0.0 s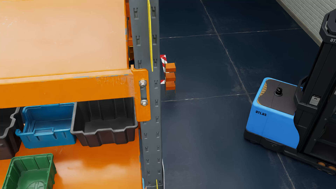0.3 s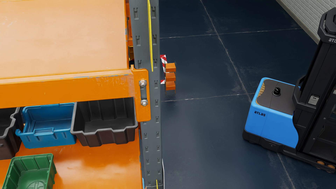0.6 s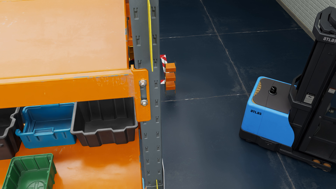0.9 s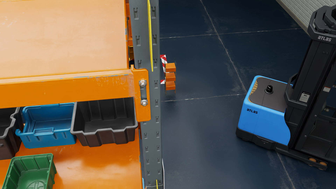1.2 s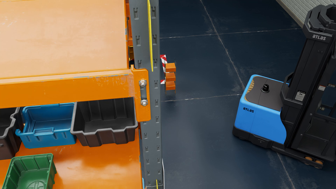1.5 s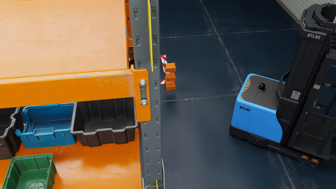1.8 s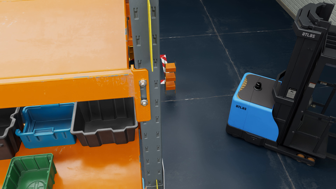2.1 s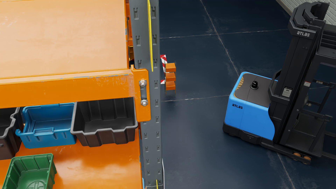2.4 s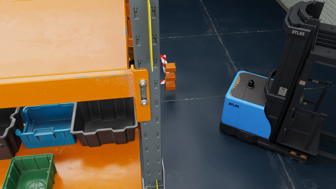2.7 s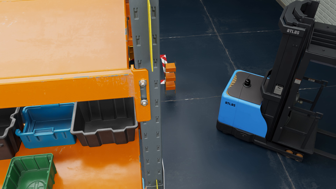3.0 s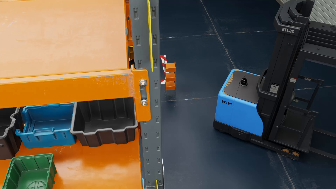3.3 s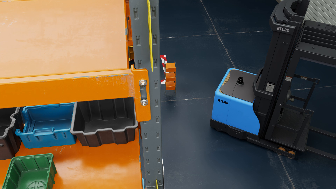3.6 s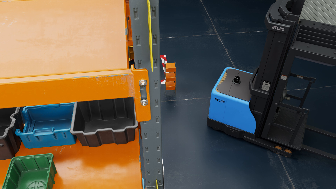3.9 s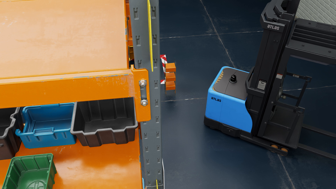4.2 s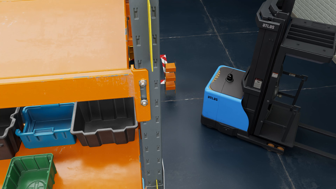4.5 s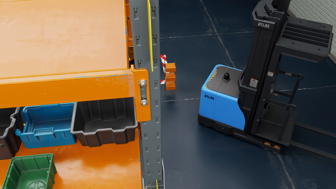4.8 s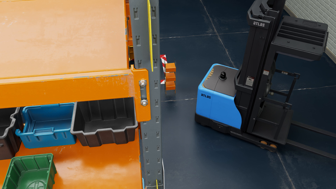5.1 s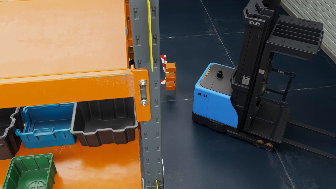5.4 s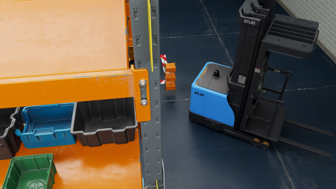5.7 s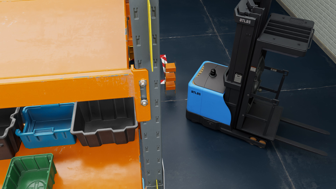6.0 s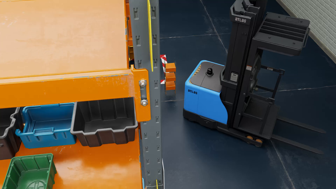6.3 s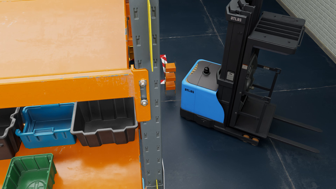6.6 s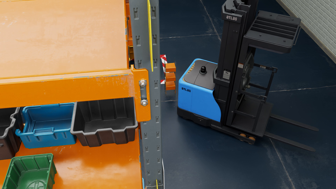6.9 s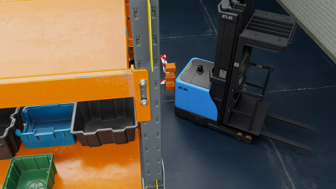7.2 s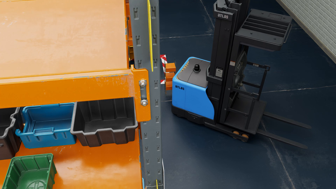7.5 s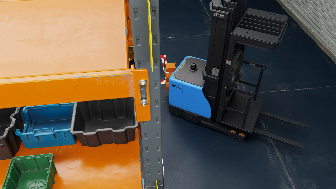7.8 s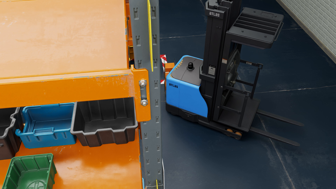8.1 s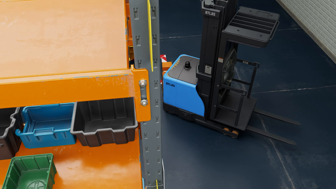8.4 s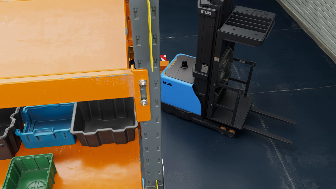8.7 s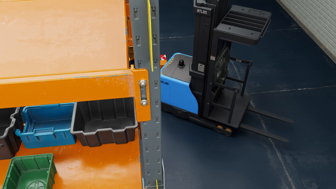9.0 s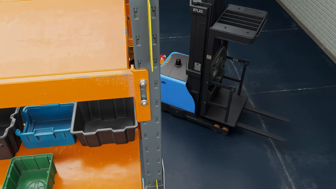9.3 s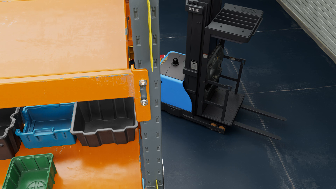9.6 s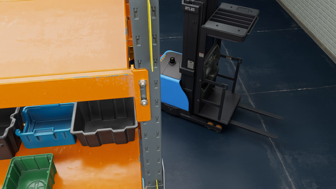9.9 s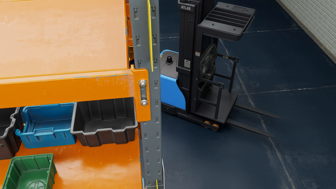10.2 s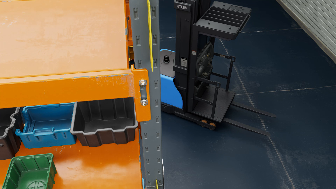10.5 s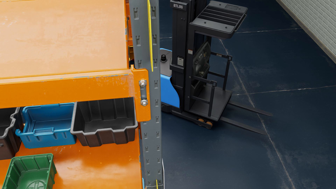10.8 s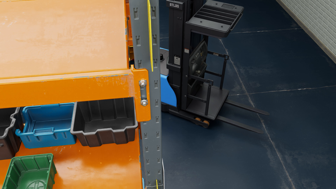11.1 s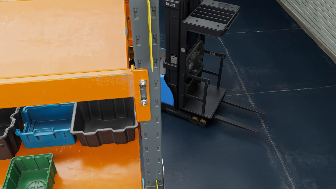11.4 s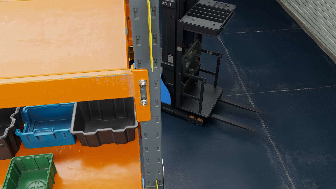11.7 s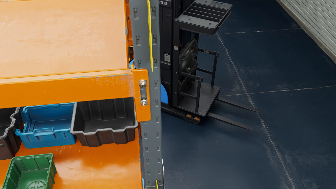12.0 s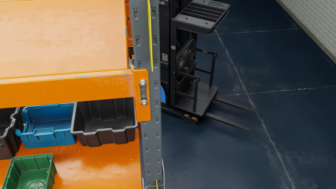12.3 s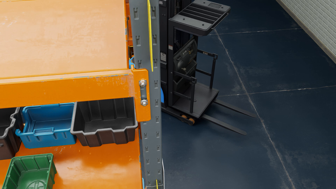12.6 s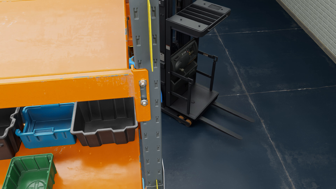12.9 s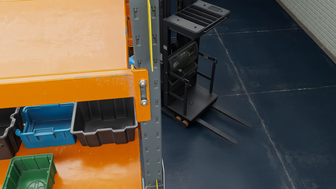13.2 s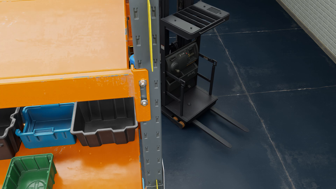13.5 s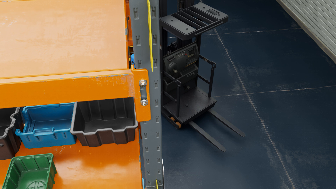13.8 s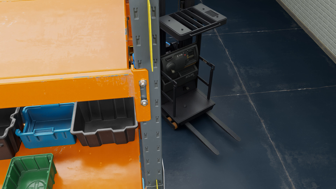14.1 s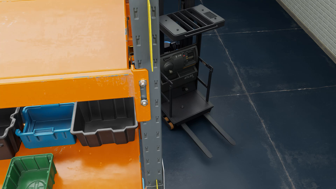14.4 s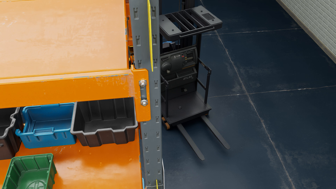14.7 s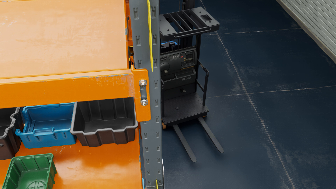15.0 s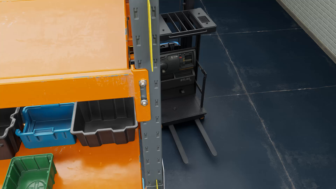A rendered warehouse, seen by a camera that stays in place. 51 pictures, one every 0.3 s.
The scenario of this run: A forklift runs into an object in its way.
